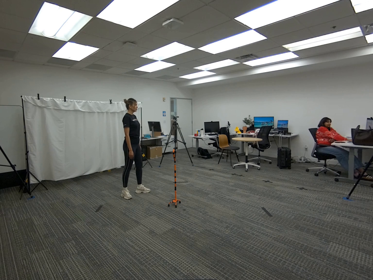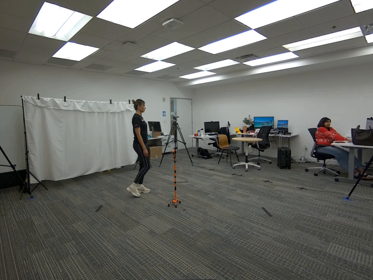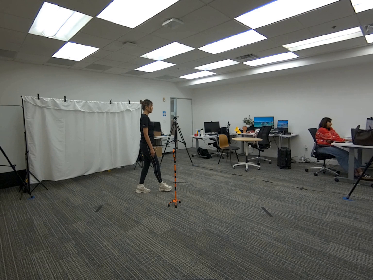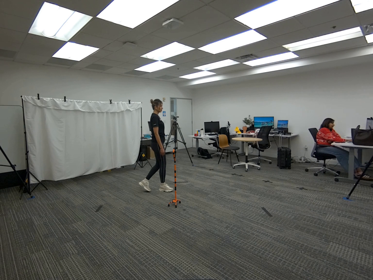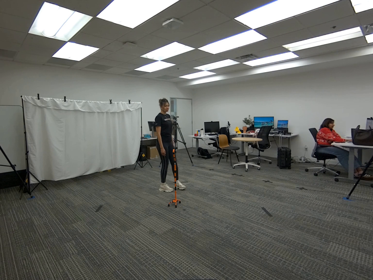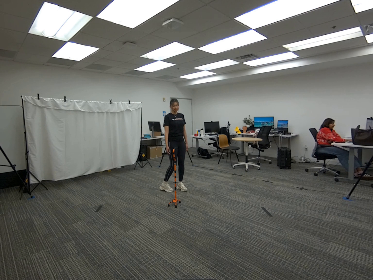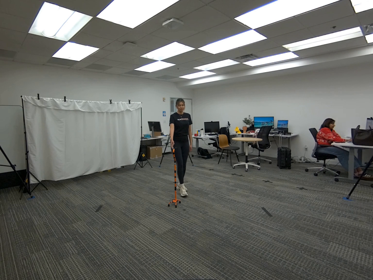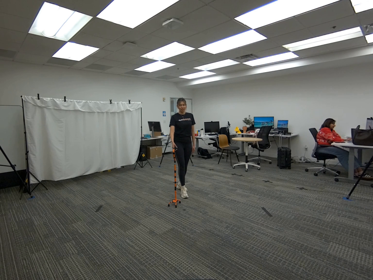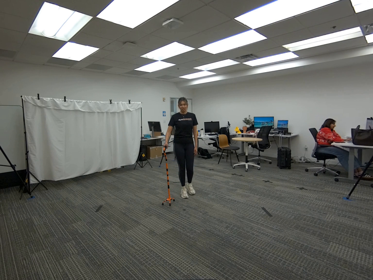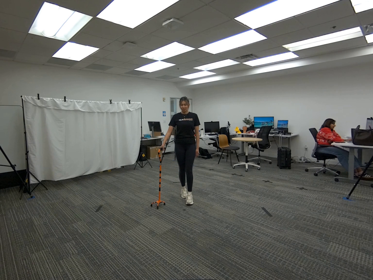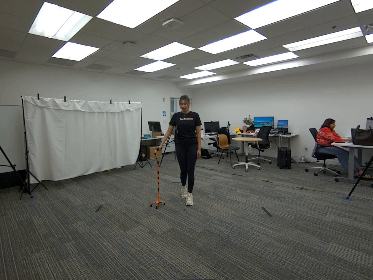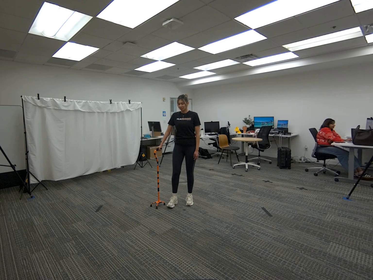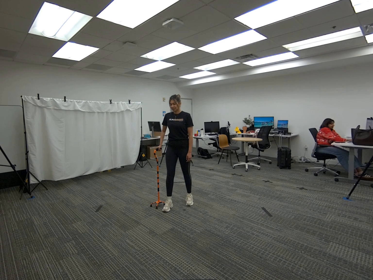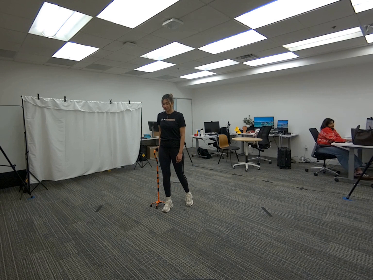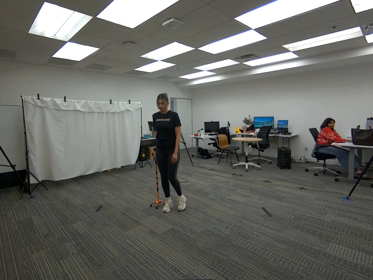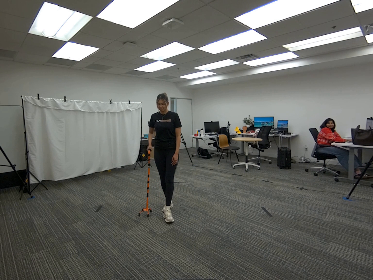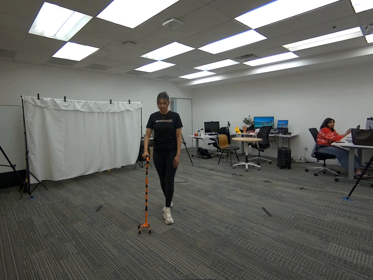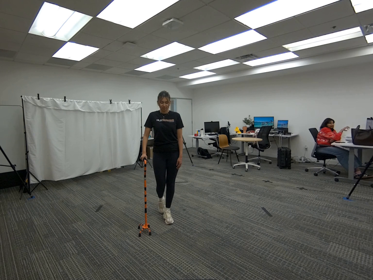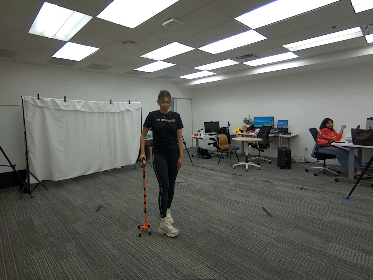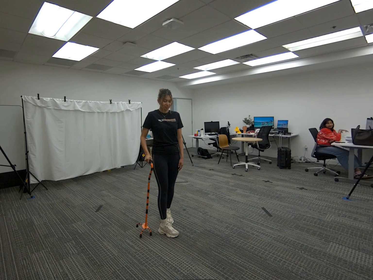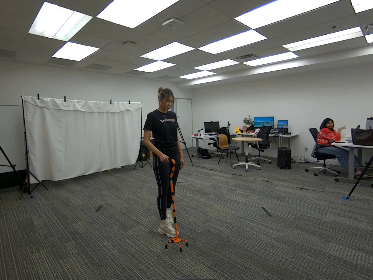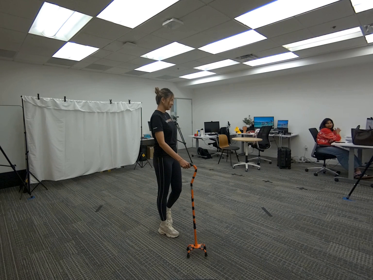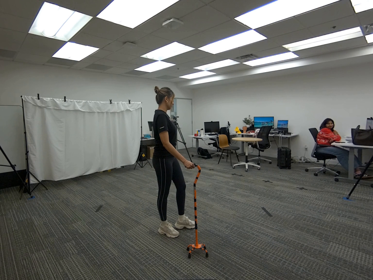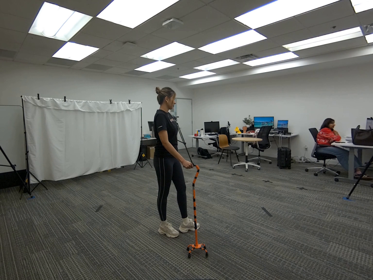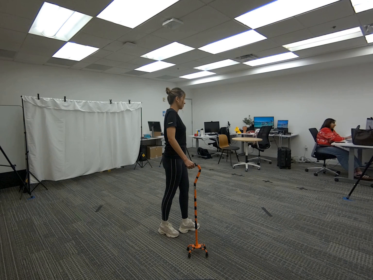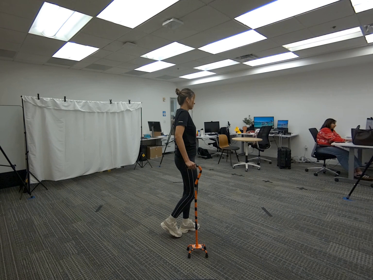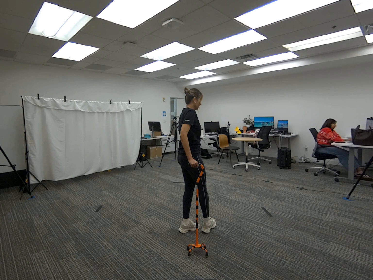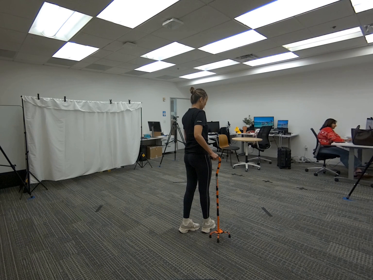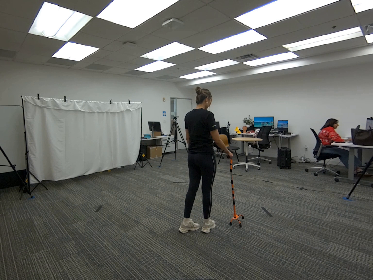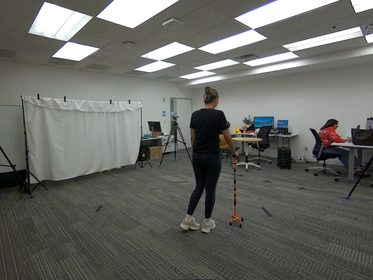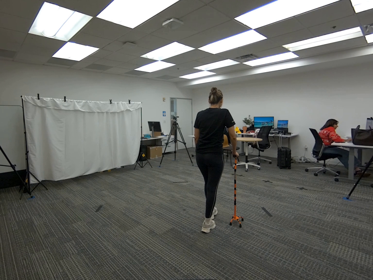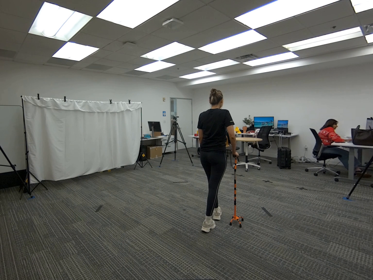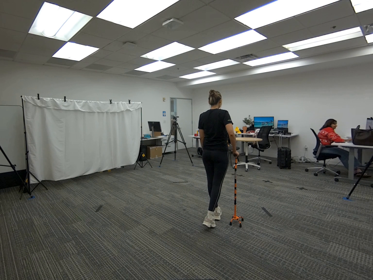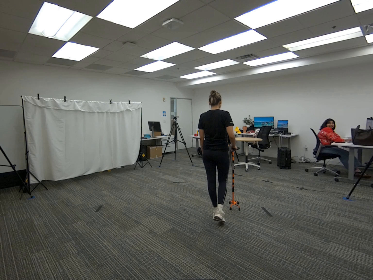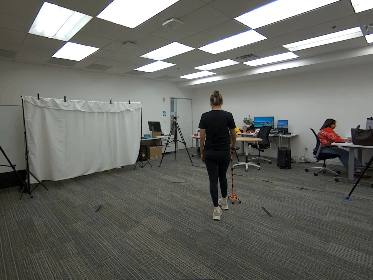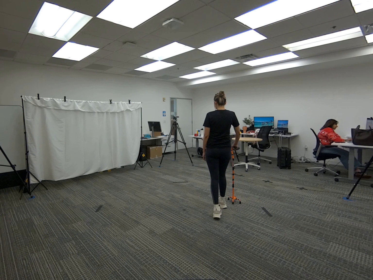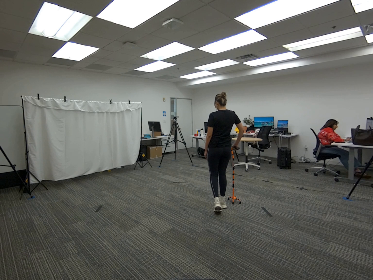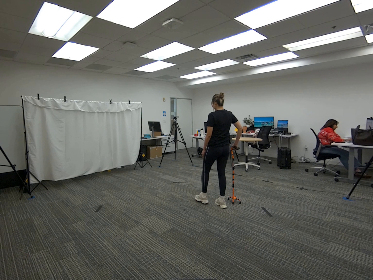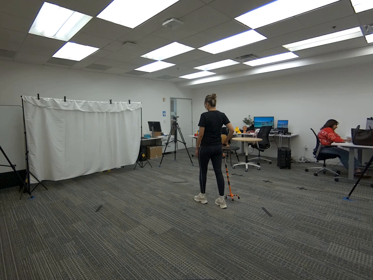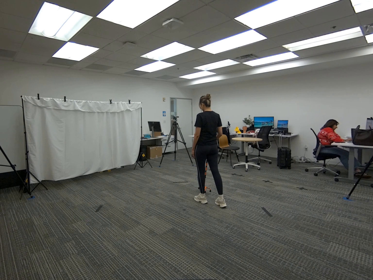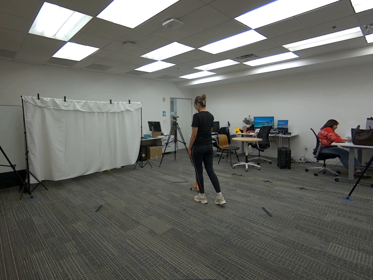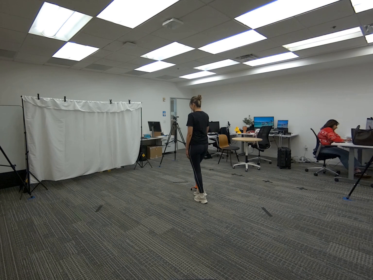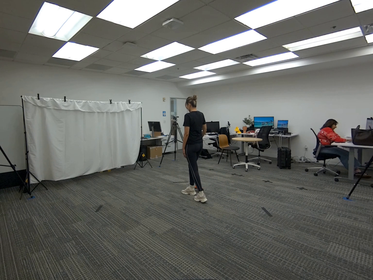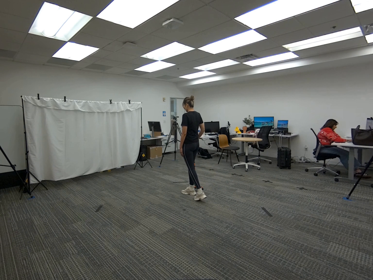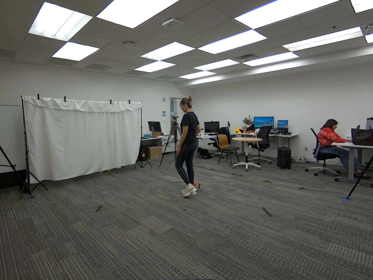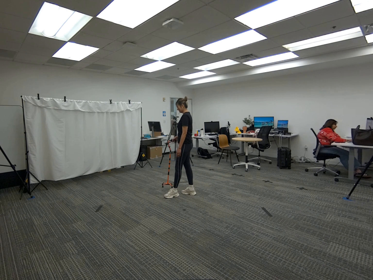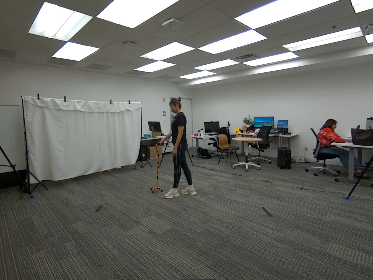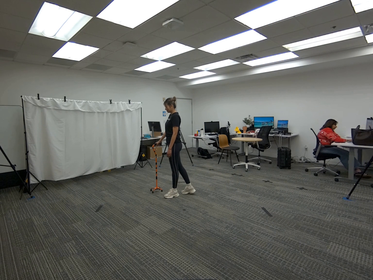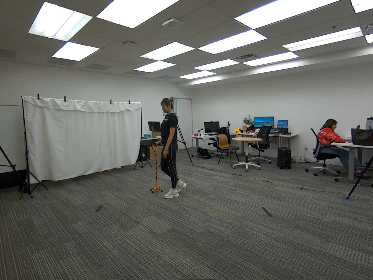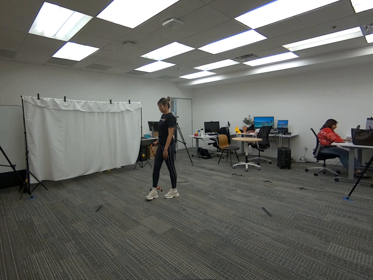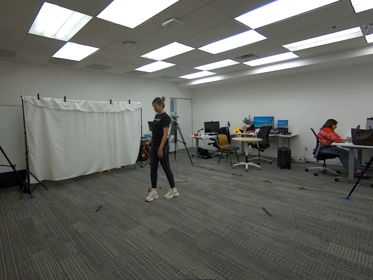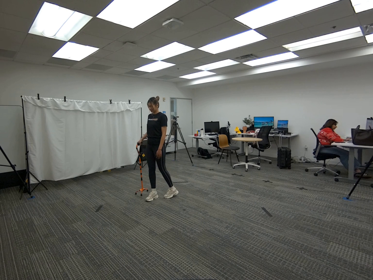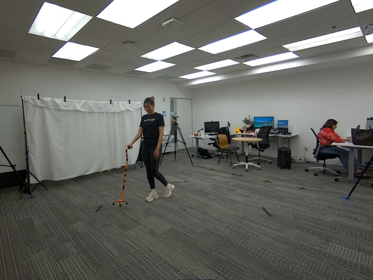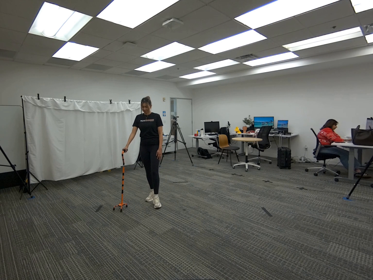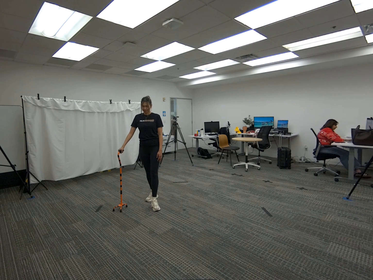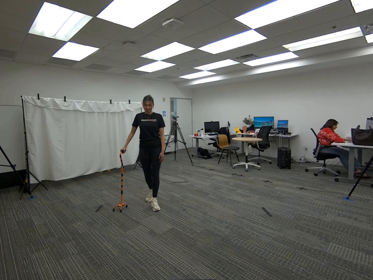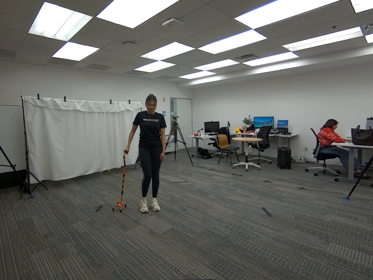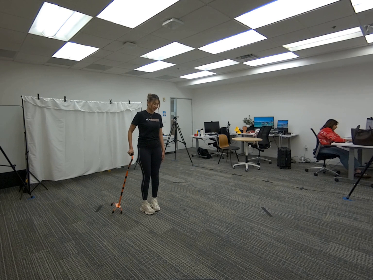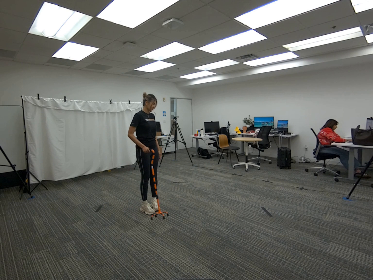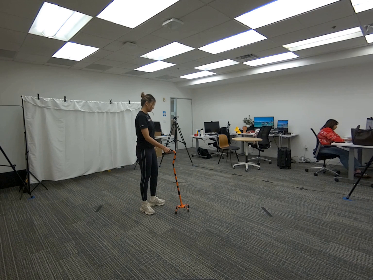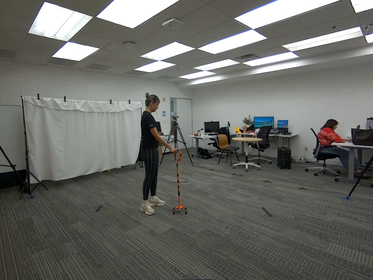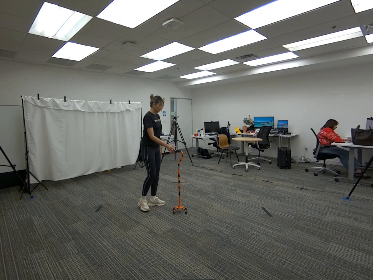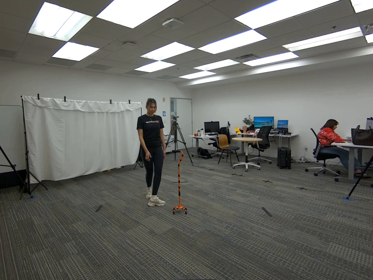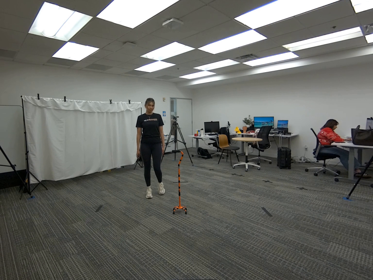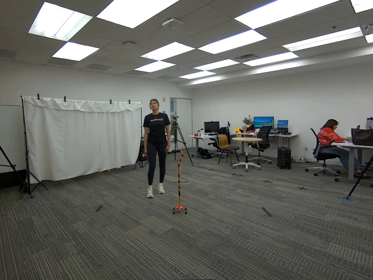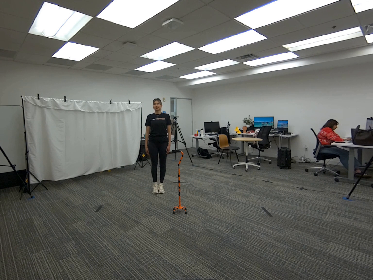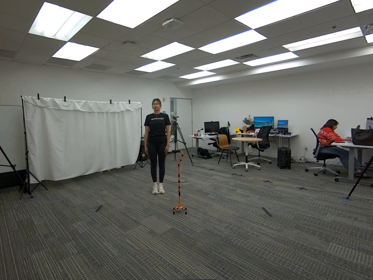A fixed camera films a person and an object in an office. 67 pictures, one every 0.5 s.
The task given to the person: walk over to the cane and using your right hand hold onto the cane handle and walk around the bounding area. Let go of the cane when complete.
